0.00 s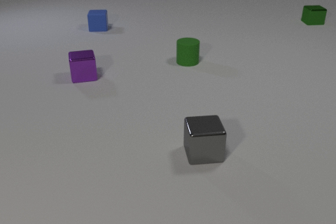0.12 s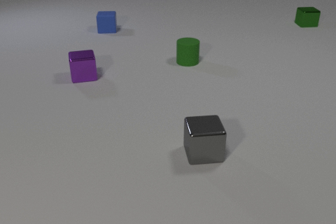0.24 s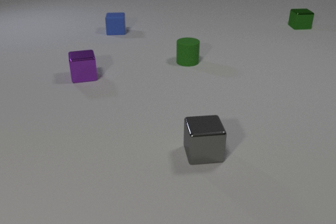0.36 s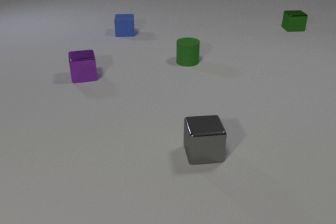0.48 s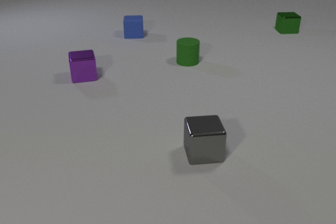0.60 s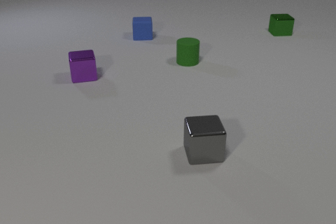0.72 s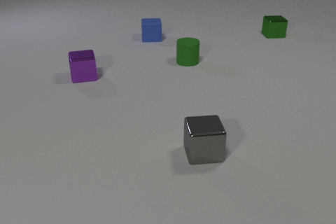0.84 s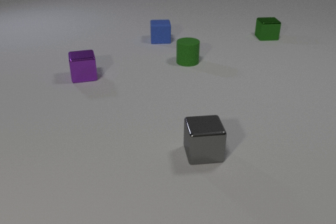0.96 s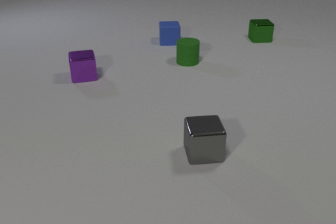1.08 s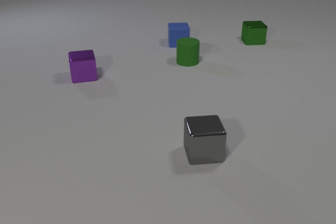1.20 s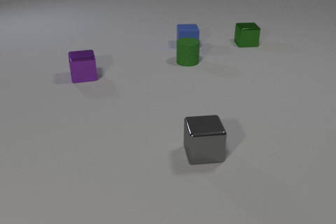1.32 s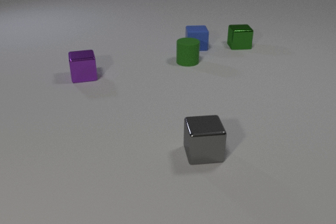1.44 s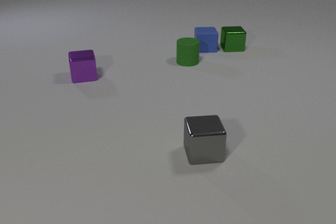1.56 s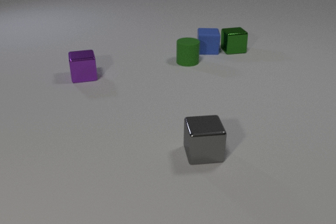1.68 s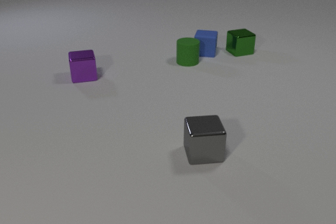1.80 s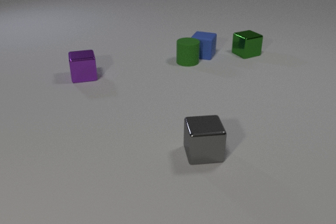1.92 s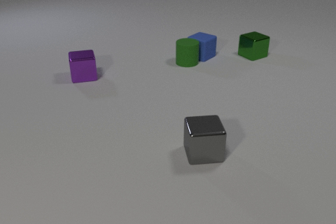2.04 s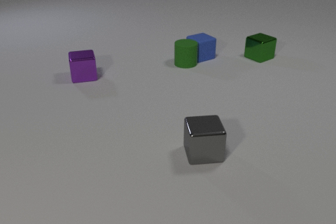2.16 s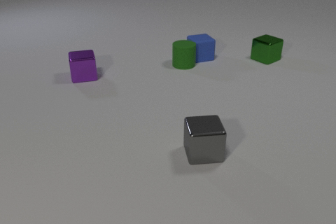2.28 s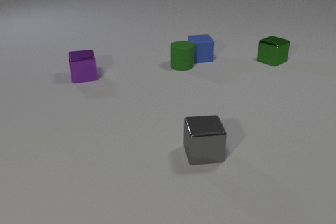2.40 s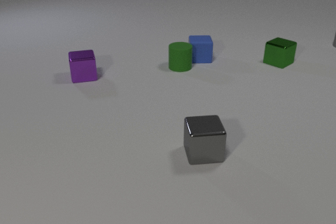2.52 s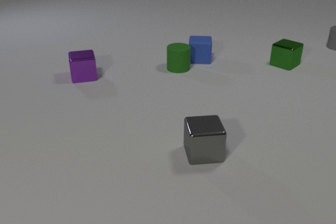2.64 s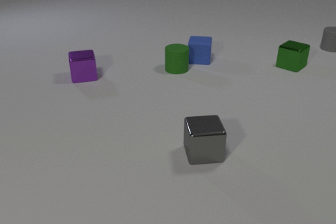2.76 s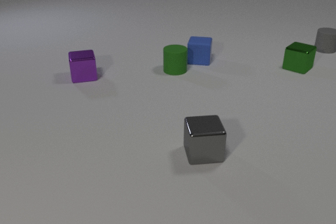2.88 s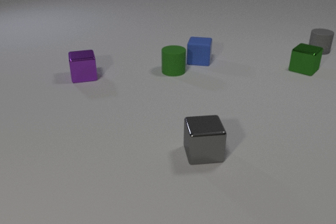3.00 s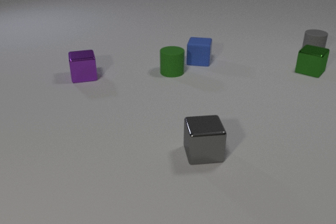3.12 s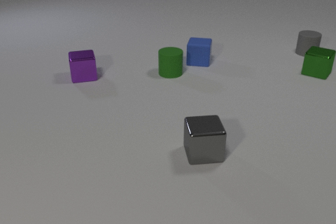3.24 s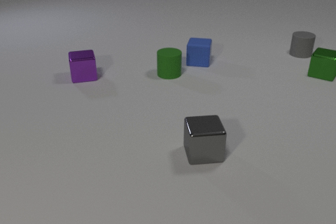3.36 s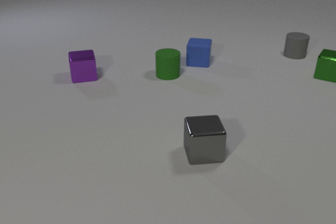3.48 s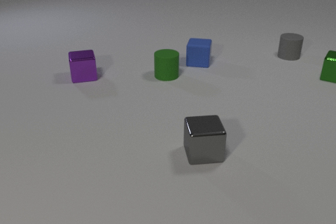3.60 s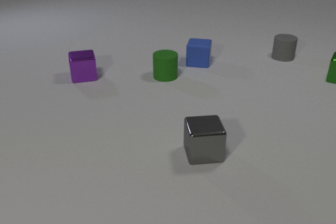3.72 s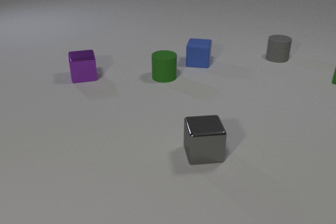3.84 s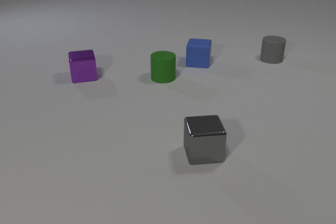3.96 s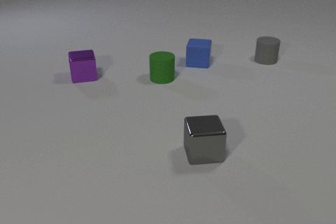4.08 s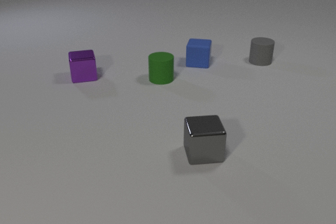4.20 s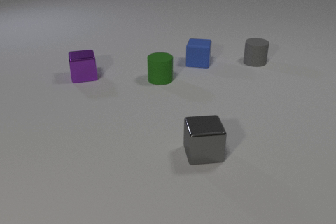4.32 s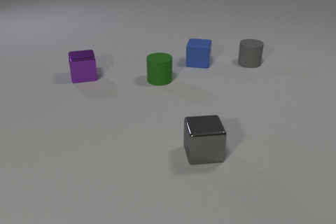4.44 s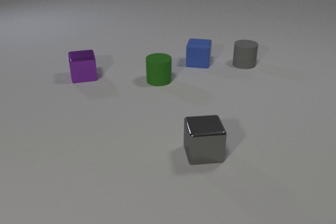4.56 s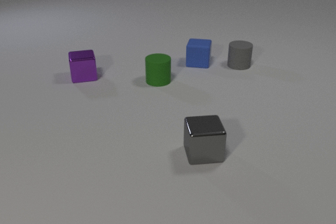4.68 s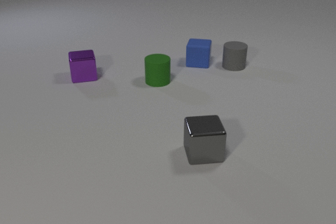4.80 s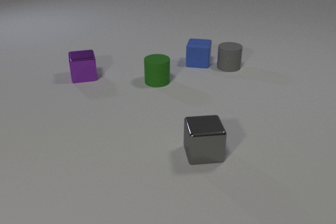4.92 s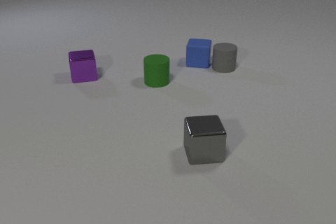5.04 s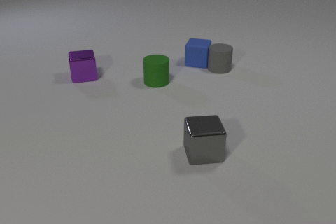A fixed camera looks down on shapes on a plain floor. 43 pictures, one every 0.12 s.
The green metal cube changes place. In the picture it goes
toward the camera.
The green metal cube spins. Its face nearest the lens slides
to the right.
0.00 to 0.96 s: The blue rubber cube slides to the right and toward the camera. The green metal cube slides toward the camera and to the left.
0.96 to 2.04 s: The blue rubber cube slides toward the camera and to the right, spins clockwise seen from above by about 60 degrees, its near face sliding to the left. The green metal cube slides toward the camera, spins so that its near face slides to the right, counterclockwise seen from above. The green rubber cylinder slides toward the camera. The blue rubber cube and the green metal cube collide. The blue rubber cube and the green rubber cylinder collide.
2.04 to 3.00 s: The blue rubber cube slides toward the camera, spins so that its near face slides to the left, clockwise seen from above. The green metal cube slides to the right and toward the camera. The green rubber cylinder slides toward the camera and to the left. The gray rubber cylinder comes in at the right edge, slides toward the camera and to the left.
3.00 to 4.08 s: The green metal cube slides to the right, leaves at the right edge. The green rubber cylinder slides toward the camera and to the left. The gray rubber cylinder slides to the left and toward the camera.
4.08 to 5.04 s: The green rubber cylinder slides toward the camera. The gray rubber cylinder slides to the left and toward the camera. The blue rubber cube and the gray rubber cylinder collide.
What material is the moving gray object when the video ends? rubber.
Are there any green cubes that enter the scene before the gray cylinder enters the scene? no.
How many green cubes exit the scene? 1.
